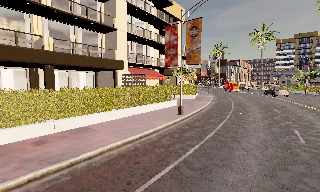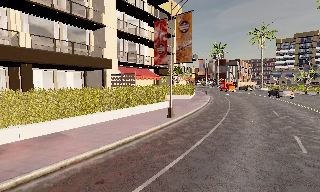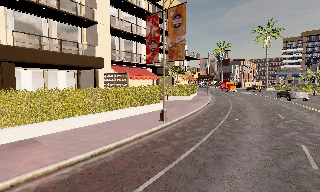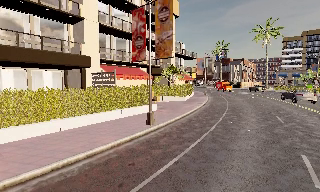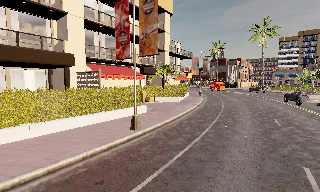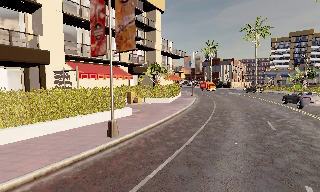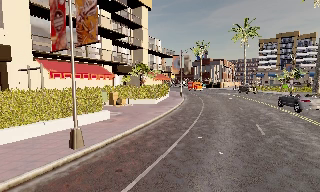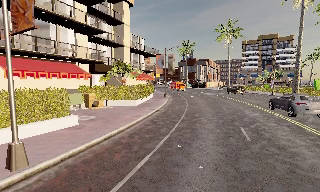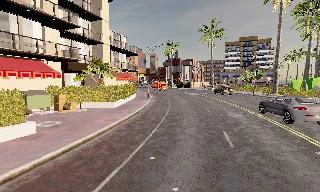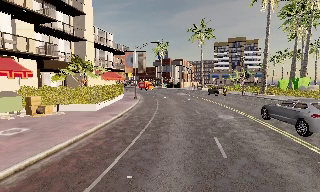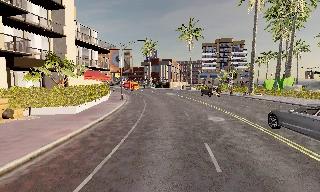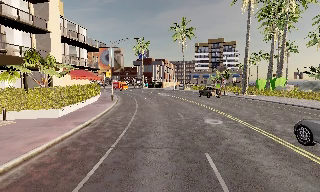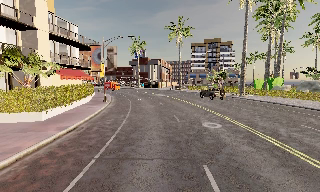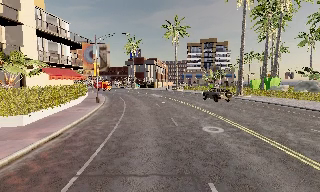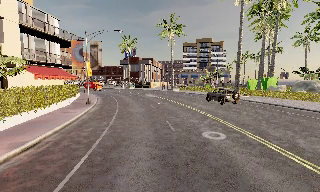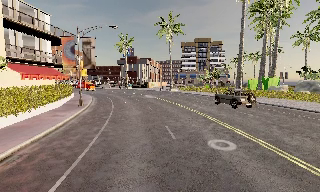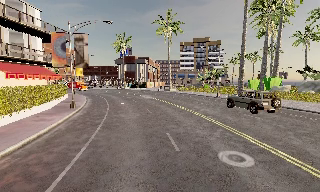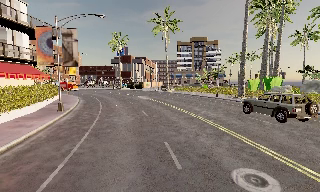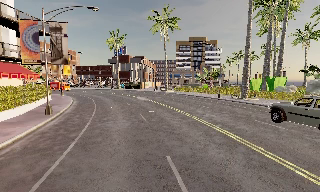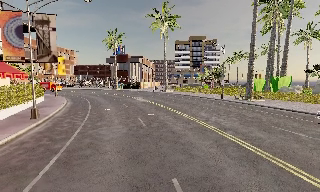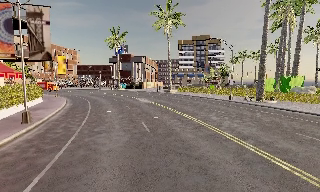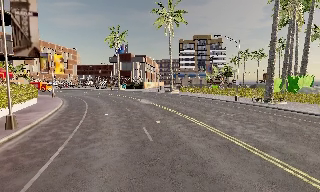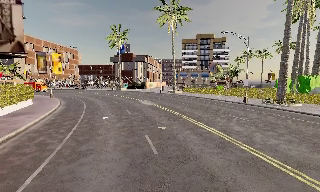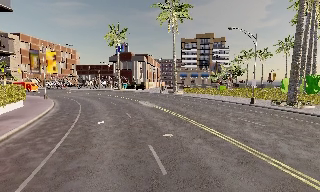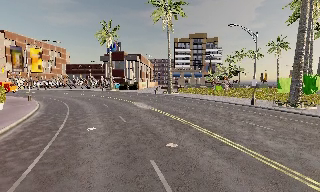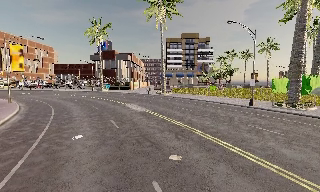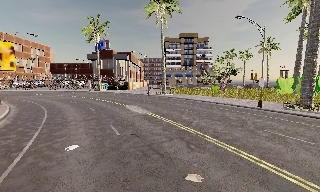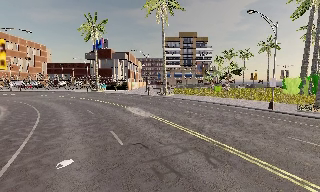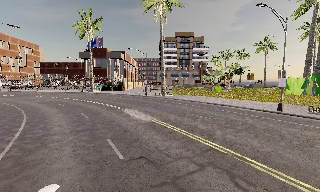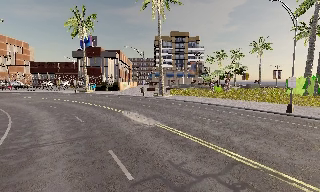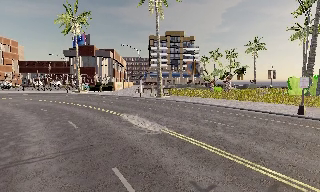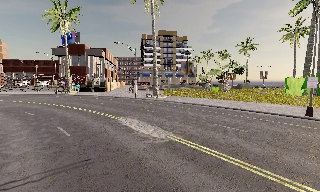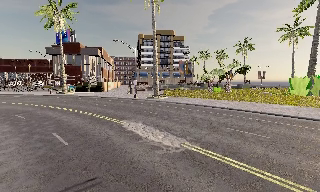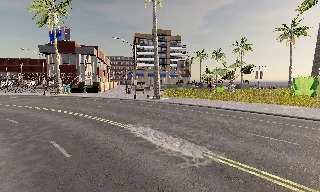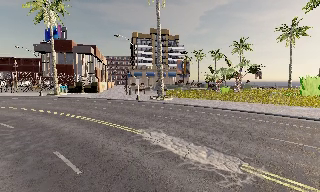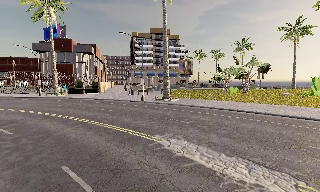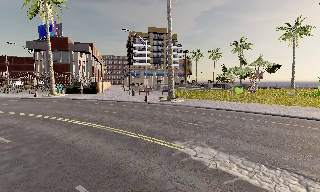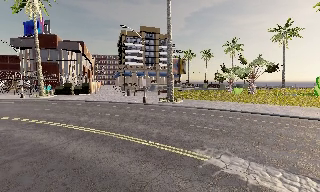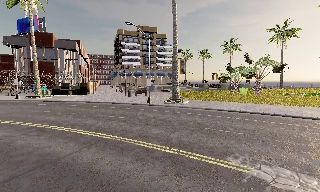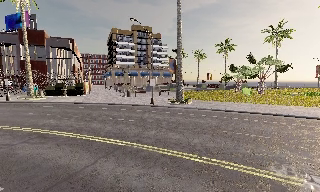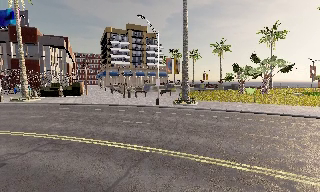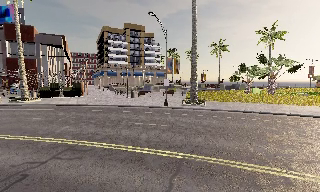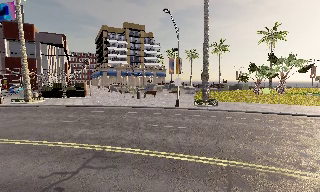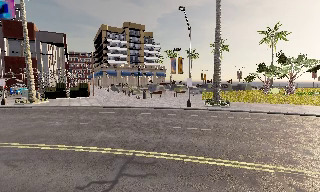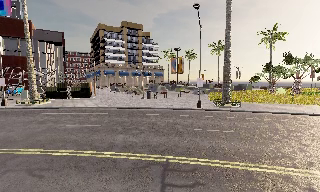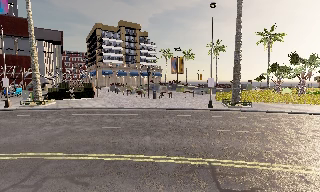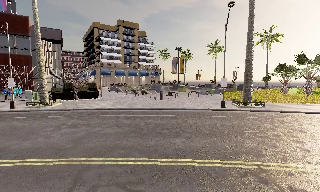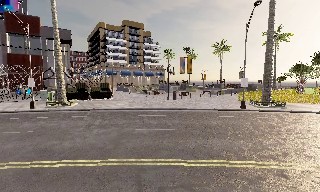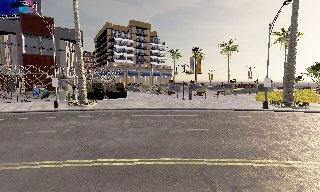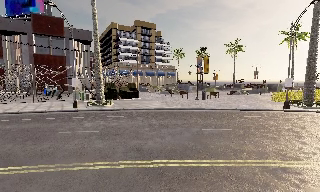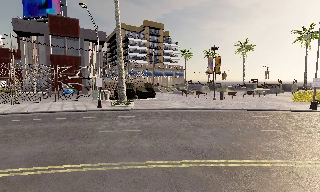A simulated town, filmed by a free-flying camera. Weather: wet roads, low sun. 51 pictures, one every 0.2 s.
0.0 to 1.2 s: The camera travels forward and to its right, about 7 m, so what stands in front looms larger.
1.2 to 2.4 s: The camera swings to its right by about 20 degrees, and the scene slides to the left. It travels forward, about 6 m, so what stands in front looms larger.
2.4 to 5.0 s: The camera pans to its right, which is clockwise from overhead, by about 10 degrees. It travels forward, about 15 m, so what stands in front looms larger.
5.0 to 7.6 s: The camera pans to its right, which is clockwise from overhead, by about 20 degrees. It travels forward and to its left, about 16 m, so what stands in front looms larger.
7.6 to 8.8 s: The camera pans to its right, which is clockwise from overhead, by about 10 degrees. It travels to its left, about 8 m, so close, fixed things drift to the right.
8.8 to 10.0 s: The camera travels to its left, about 10 m, so close, fixed things drift to the right.
The film runs backward here.
